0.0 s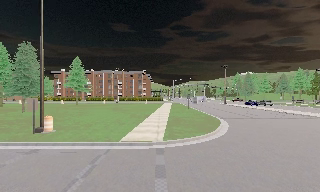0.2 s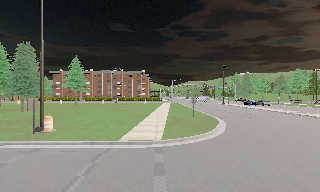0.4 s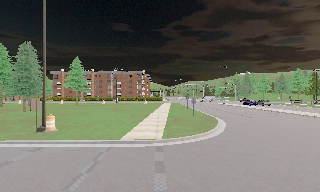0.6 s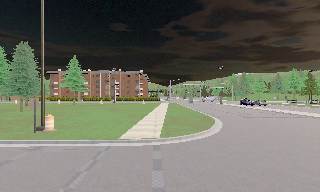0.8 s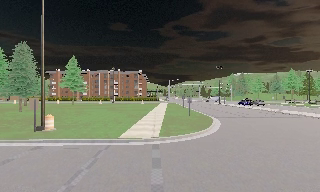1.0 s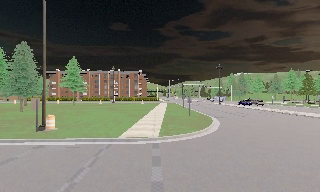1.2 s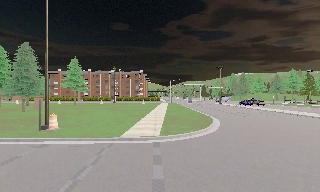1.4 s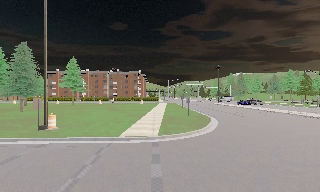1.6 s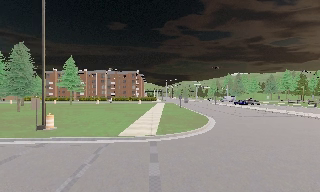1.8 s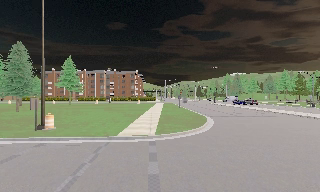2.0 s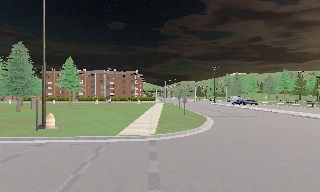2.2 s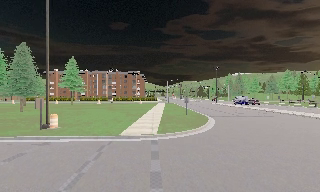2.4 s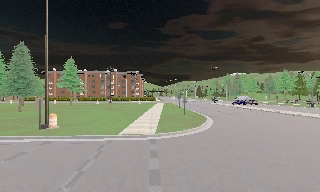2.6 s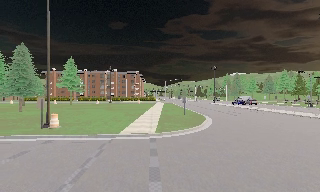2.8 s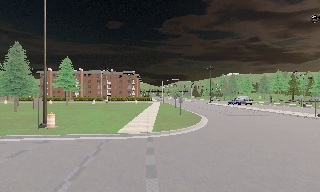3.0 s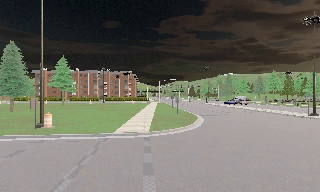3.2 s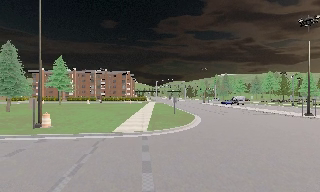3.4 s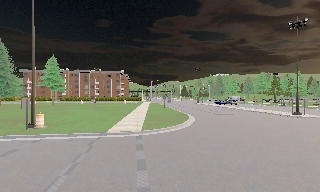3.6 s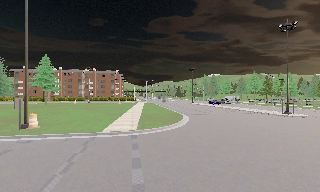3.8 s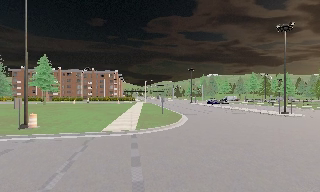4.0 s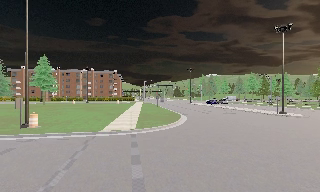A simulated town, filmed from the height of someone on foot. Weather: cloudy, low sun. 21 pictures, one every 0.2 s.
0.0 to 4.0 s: The camera swings to its right by about 10 degrees, and the scene slides to the left. It travels backward, about 3 m, so what stands in front gets smaller.
The film runs backward here.
